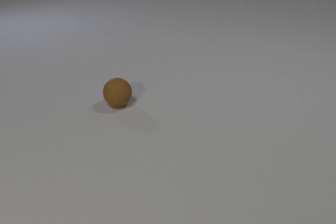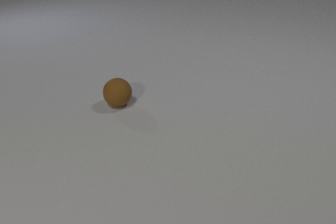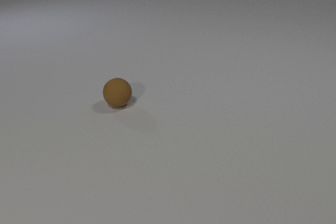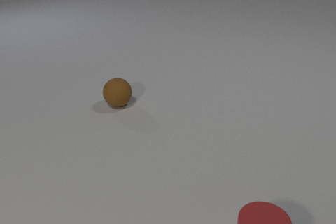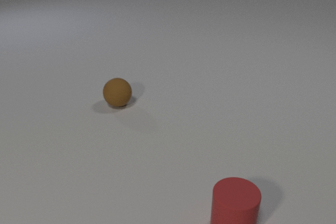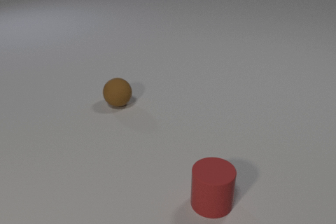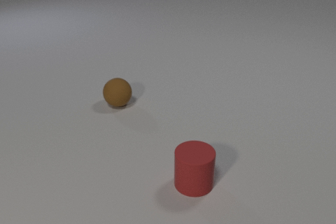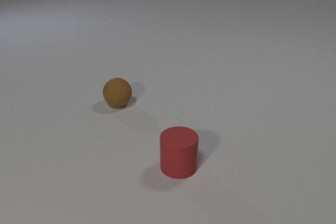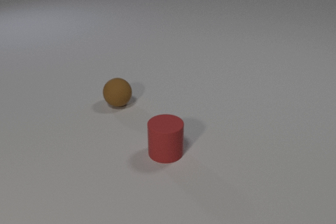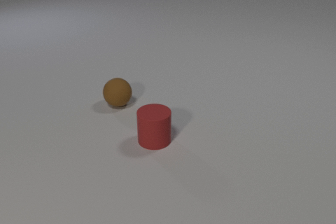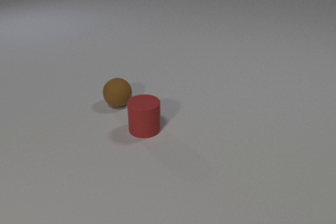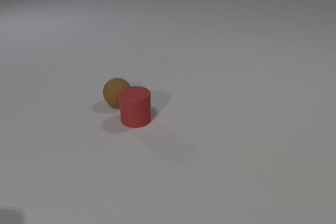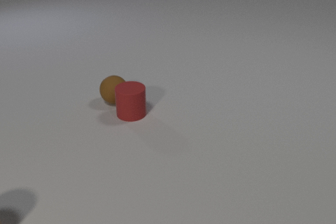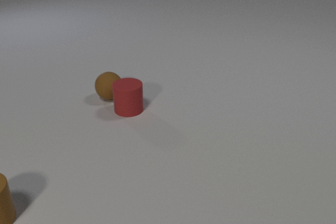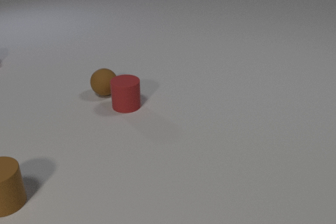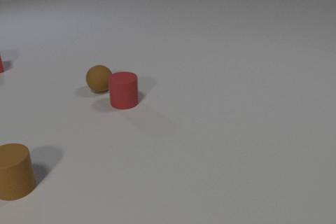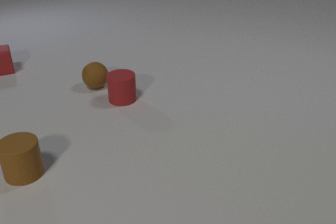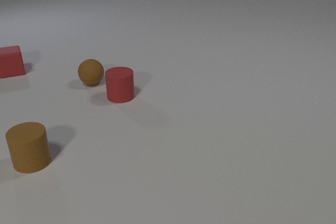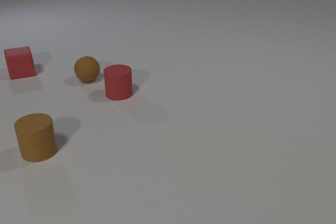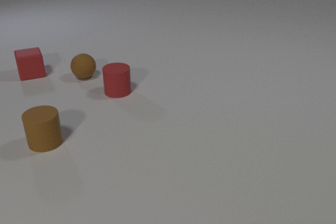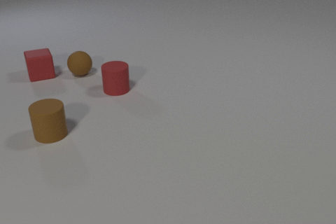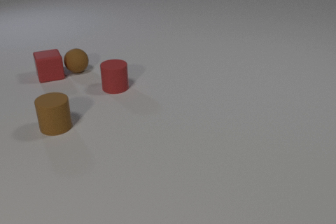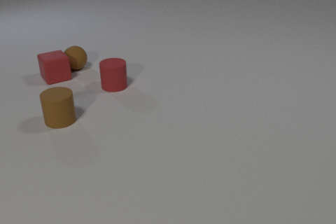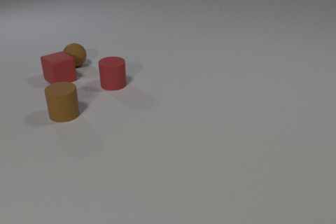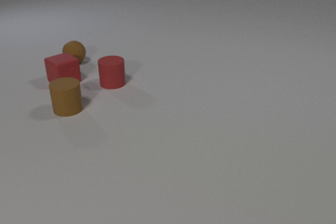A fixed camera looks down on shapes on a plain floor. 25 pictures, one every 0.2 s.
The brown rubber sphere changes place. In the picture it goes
away from the camera.
The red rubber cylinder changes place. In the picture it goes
away from the camera.
0.0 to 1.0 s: The red rubber cylinder comes in at the bottom edge, slides away from the camera and to the left.
1.0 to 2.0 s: The red rubber cylinder slides away from the camera and to the left.
2.0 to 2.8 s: The red rubber cylinder slides away from the camera. The brown rubber sphere rolls away from the camera and to the left. The brown rubber cylinder comes in at the left edge, slides away from the camera and to the right. The red rubber cylinder and the brown rubber sphere collide.
2.8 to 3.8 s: The red rubber cylinder slides away from the camera. The brown rubber sphere rolls away from the camera and to the left. The red rubber cube comes in at the left edge, slides to the right and toward the camera. The brown rubber cylinder slides away from the camera and to the right.
3.8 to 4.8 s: The red rubber cylinder slides away from the camera. The brown rubber sphere rolls away from the camera. The red rubber cube slides to the right and toward the camera. The brown rubber cylinder slides away from the camera and to the right. The brown rubber sphere and the red rubber cube collide.
What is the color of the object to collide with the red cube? brown.
How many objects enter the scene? 3.
Are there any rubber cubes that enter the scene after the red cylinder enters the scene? yes.
